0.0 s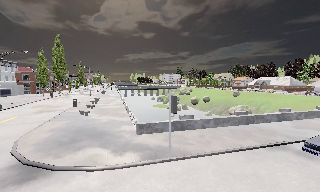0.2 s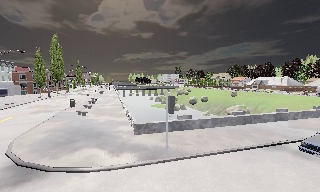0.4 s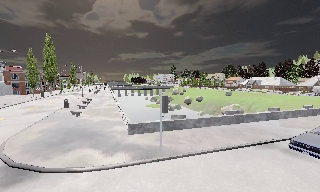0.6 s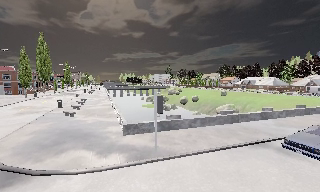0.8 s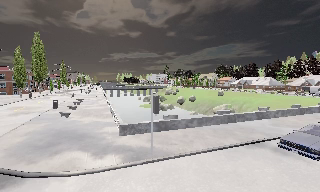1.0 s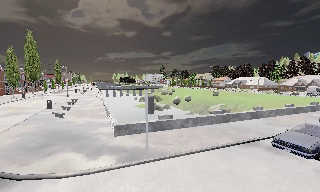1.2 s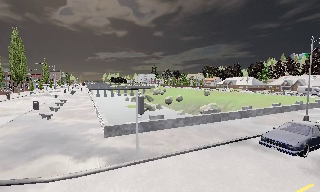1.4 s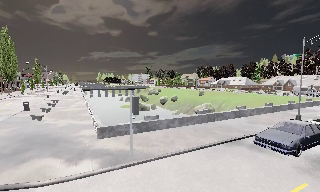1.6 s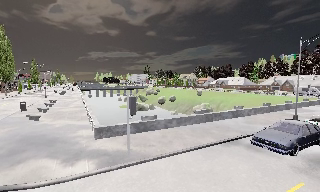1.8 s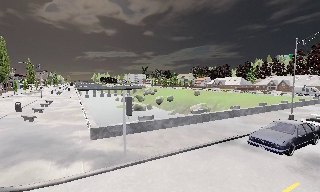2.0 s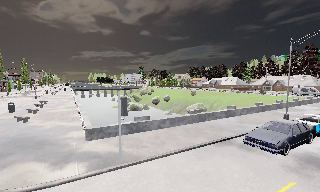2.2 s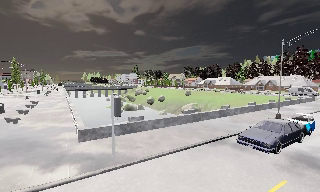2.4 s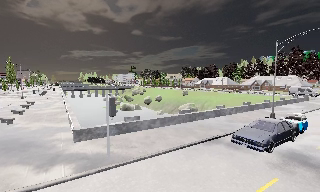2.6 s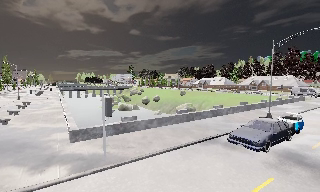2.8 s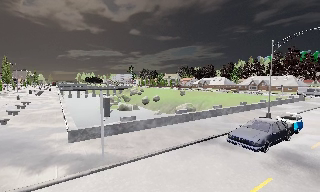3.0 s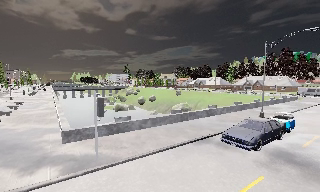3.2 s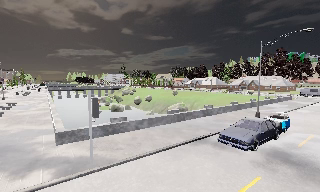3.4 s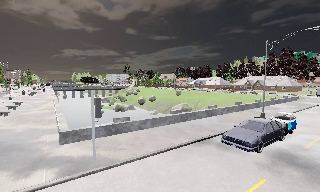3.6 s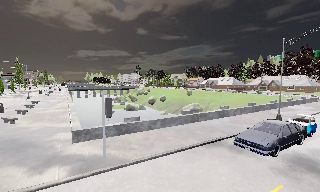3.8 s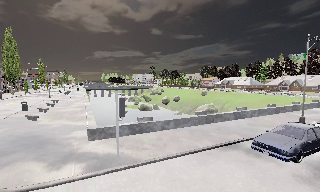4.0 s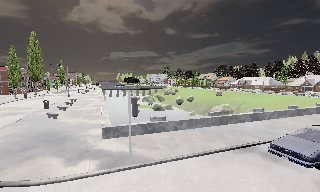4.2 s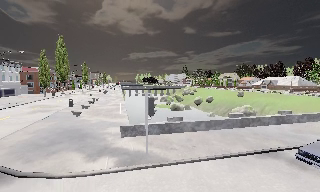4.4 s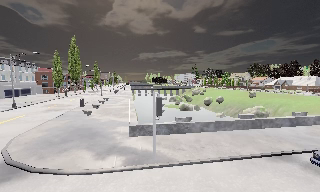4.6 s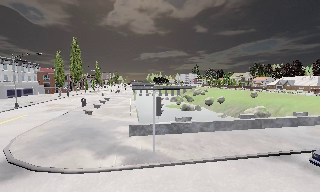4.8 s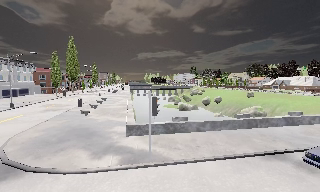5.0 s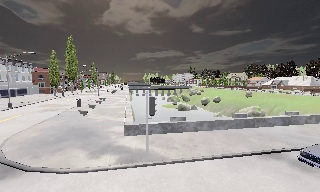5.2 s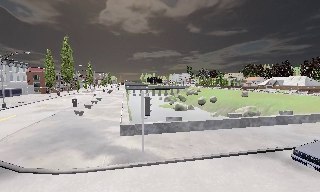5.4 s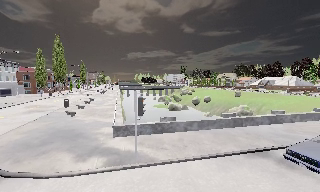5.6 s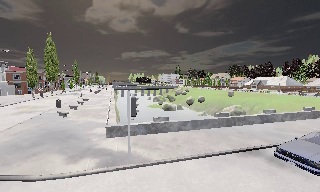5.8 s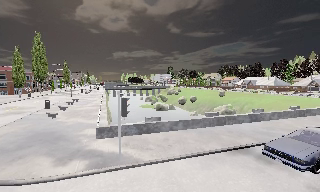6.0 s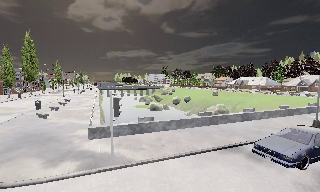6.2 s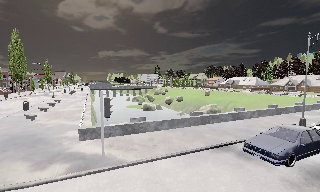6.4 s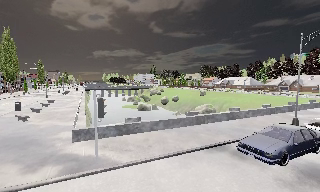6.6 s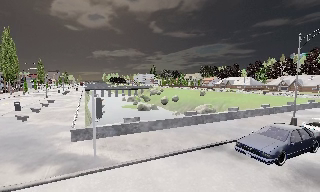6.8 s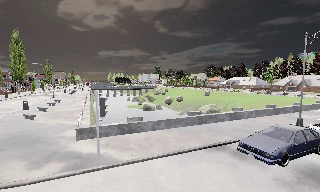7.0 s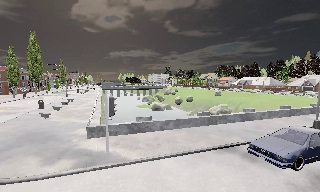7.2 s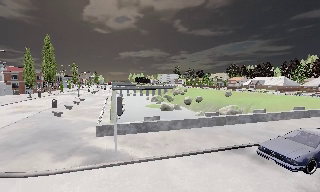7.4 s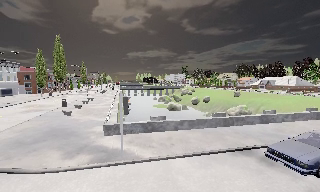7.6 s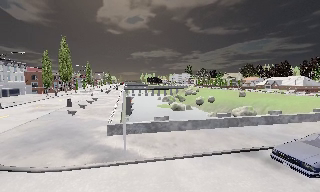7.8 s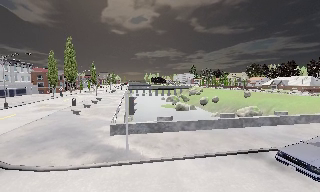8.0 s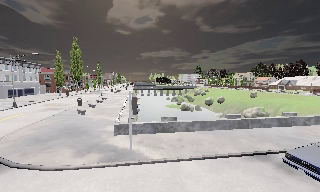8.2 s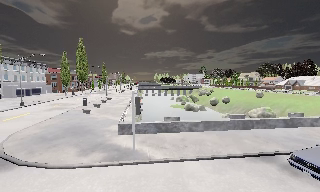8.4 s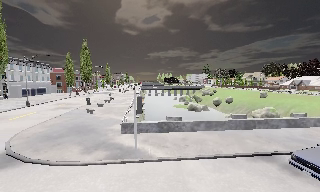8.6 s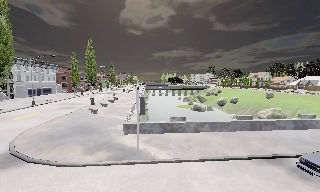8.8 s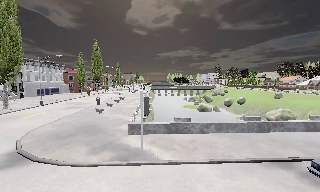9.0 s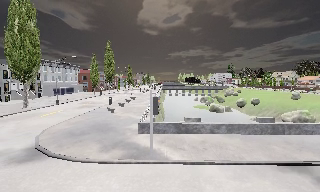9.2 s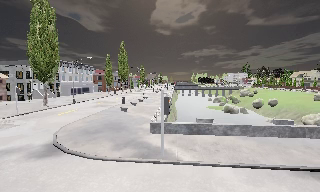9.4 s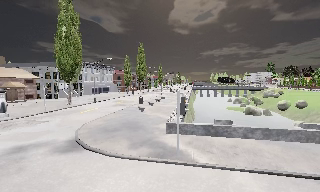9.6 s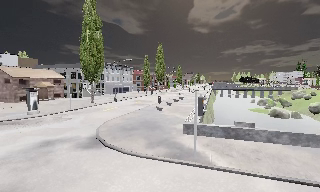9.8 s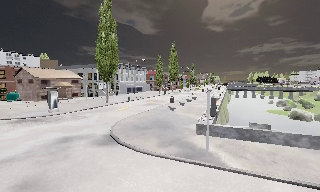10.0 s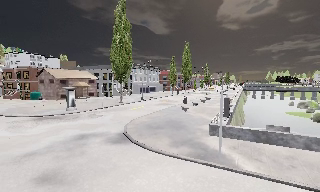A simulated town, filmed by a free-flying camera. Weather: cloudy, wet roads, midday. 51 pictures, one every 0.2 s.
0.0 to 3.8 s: The camera travels to its right and forward, about 1.5 m, so close, fixed things drift to the left.
3.8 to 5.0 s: The scene slides to the right, as the camera pans about 15 degrees to its left.
5.0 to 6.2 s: The camera swings to its right by about 10 degrees, and the scene slides to the left.
6.2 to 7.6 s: The camera pans to its left, which is counterclockwise from overhead, by about 10 degrees. It travels to its right, about 0.5 m.
7.6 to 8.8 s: The camera shifts only a little, or ends up much as it began.
8.8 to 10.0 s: The camera pans to its left, which is counterclockwise from overhead, by about 30 degrees.
The film runs forward here.
